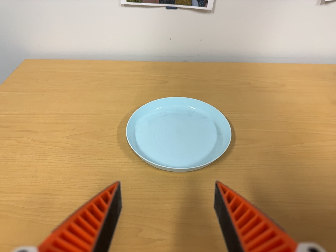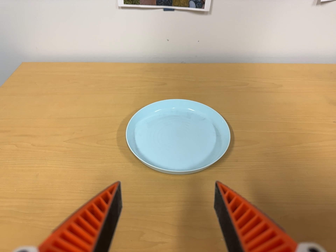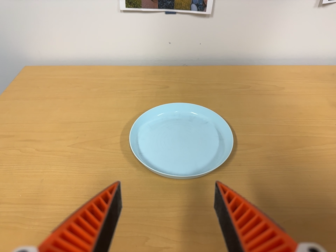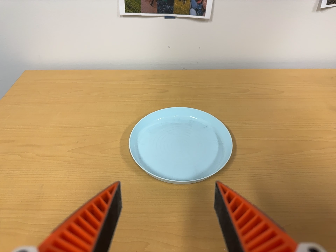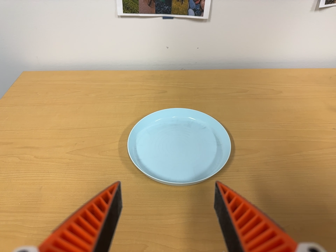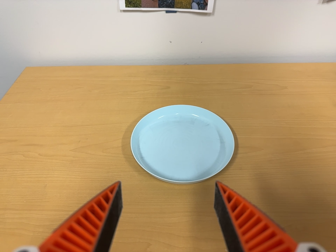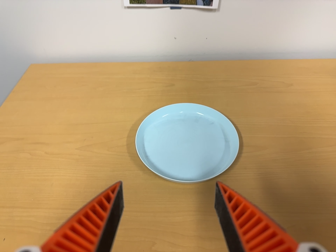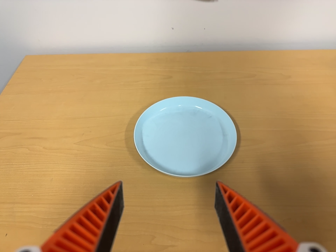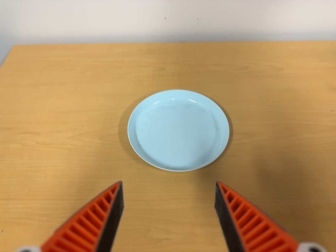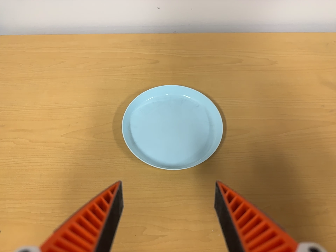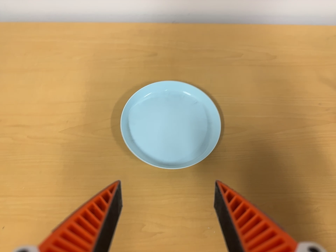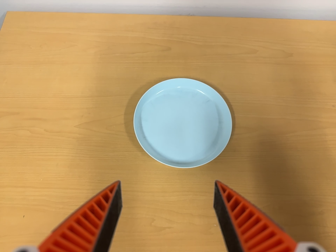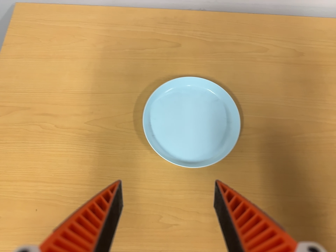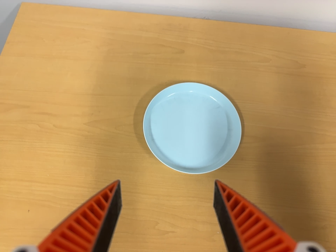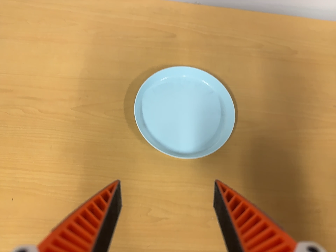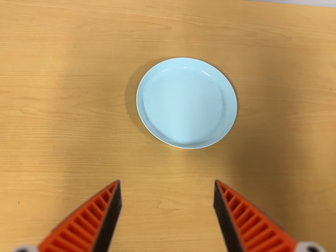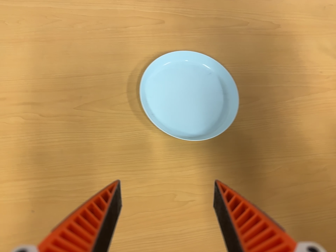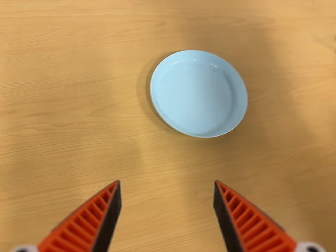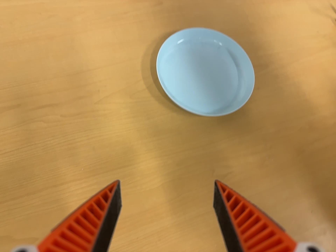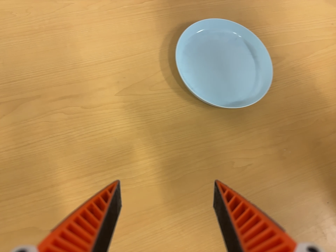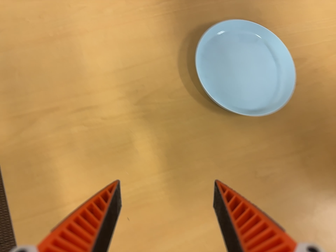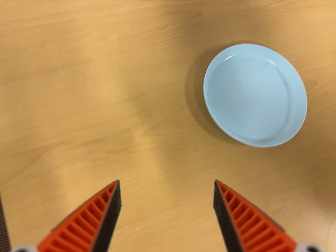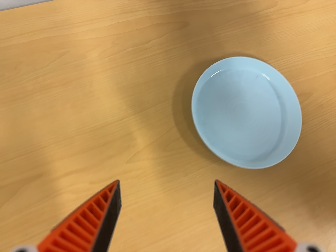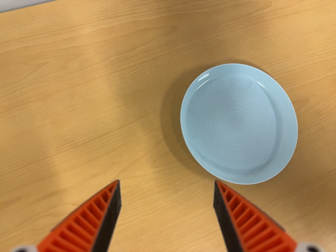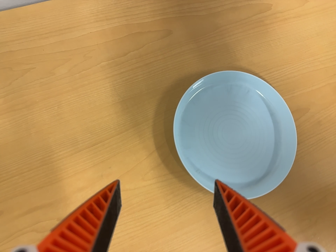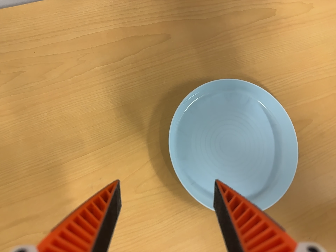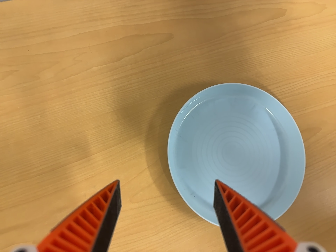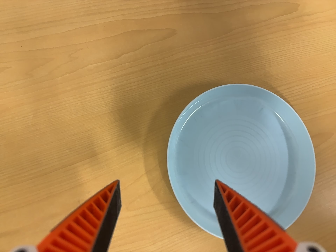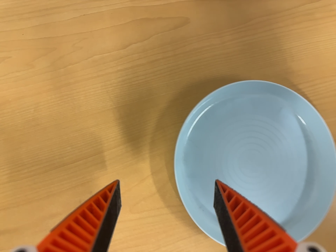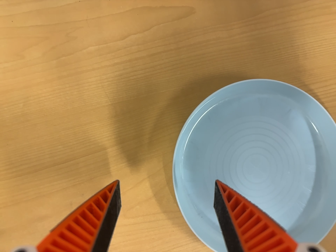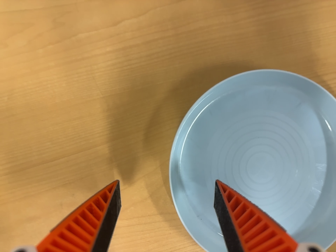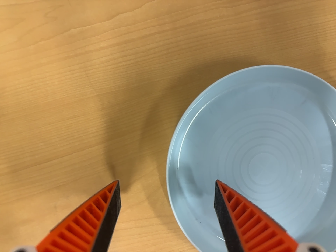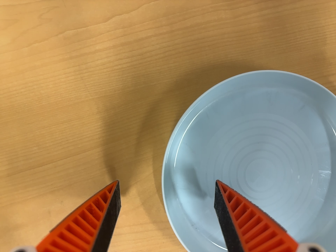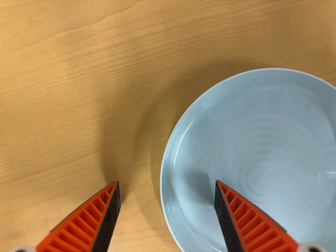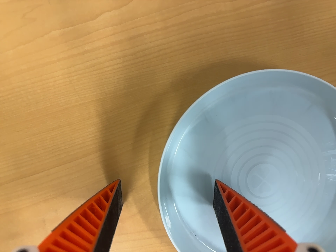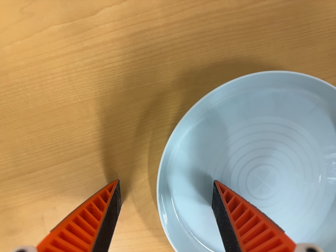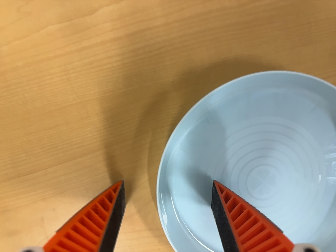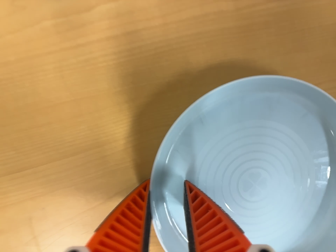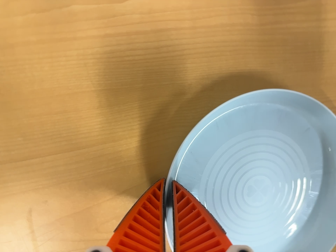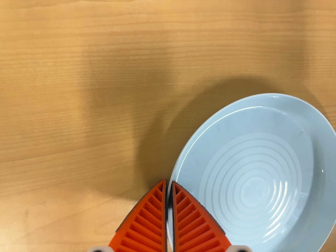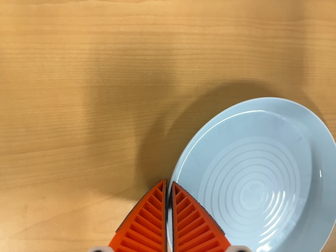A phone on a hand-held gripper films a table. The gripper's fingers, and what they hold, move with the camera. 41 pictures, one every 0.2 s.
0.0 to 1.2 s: The camera travels toward the top of its view, about 5 cm.
1.2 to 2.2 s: The camera travels toward the top of its view, about 12 cm. Its aim tips toward the bottom of its view by about 20 degrees.
2.2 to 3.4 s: The camera pans to its right by about 10 degrees. It travels to its left, about 14 cm. It rolls about its line of sight by about 10 degrees, and the scene rotates counterclockwise.
3.4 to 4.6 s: The camera travels toward the top of its view, to its left and forward, about 18 cm. Its aim tips toward the bottom of its view by about 10 degrees. It rolls about its line of sight by about 10 degrees, and the scene rotates counterclockwise.
4.6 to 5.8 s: The camera travels forward and toward the top of its view, about 14 cm, so what stands in front looms larger. Its aim tips toward the bottom of its view by about 10 degrees. It rolls about its line of sight by about 10 degrees, and the scene rotates clockwise.
5.8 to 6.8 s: The camera travels forward, about 7 cm, so what stands in front looms larger. Its aim tips toward the bottom of its view by about 10 degrees.
6.8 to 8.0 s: The camera pans to its right by about 15 degrees. It travels to its left, about 7 cm. It rolls about its line of sight by about 10 degrees, and the scene rotates clockwise.
The film runs forward here.
